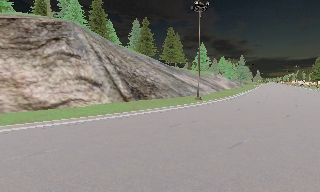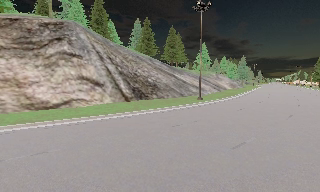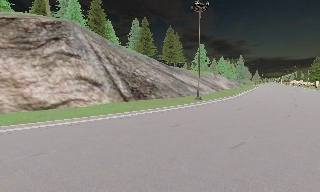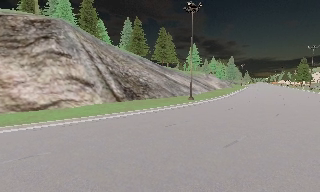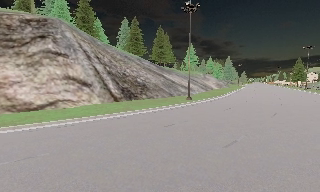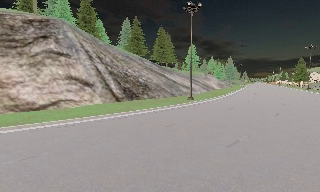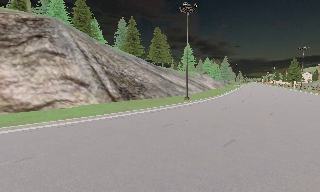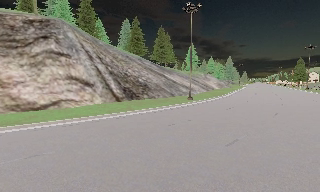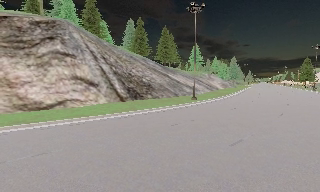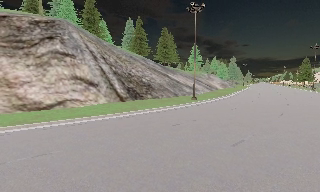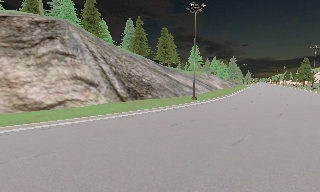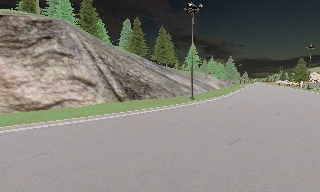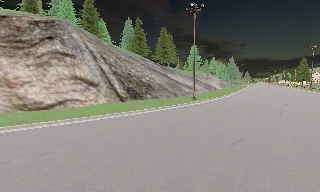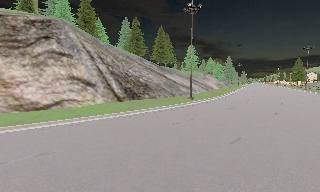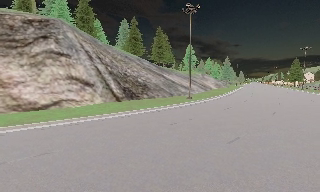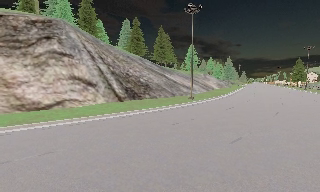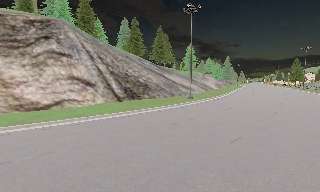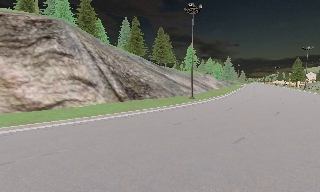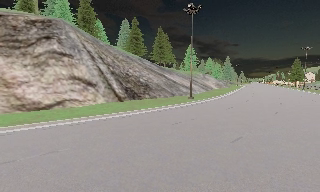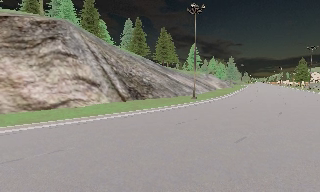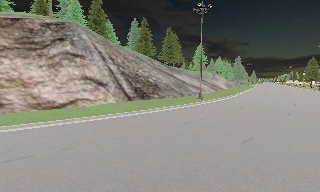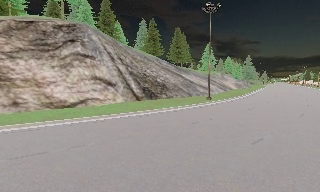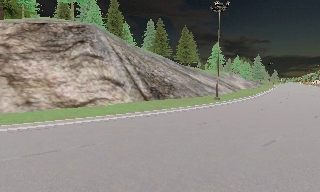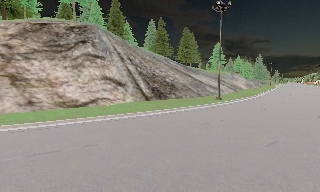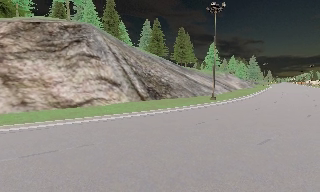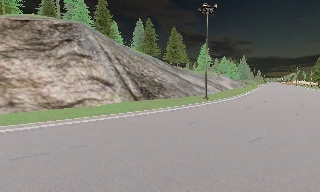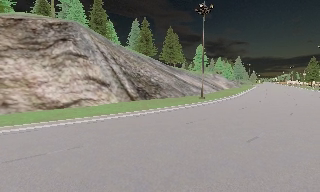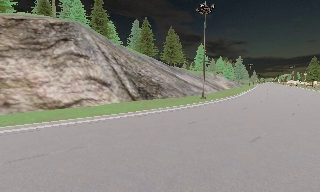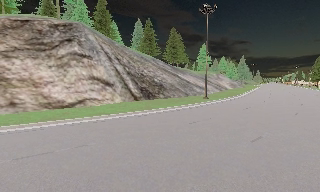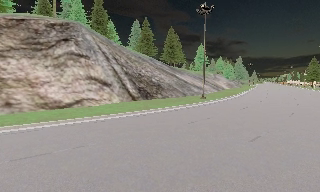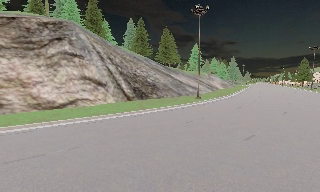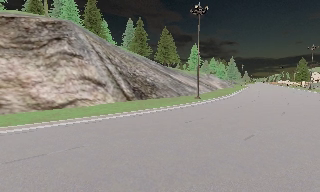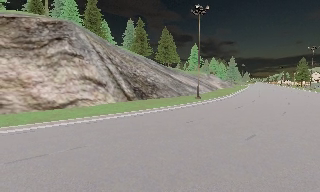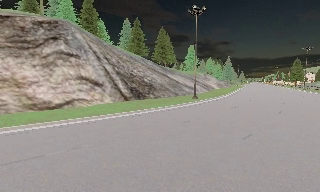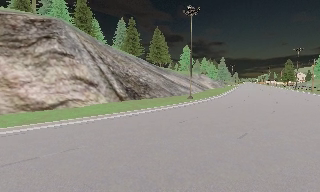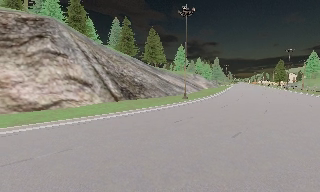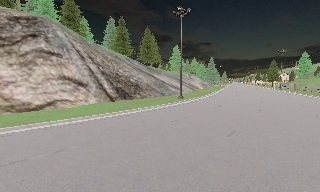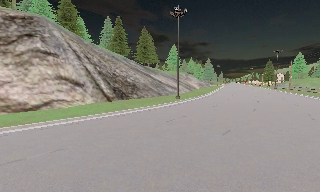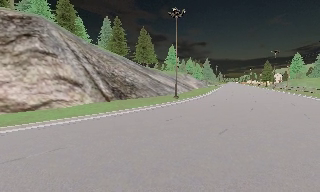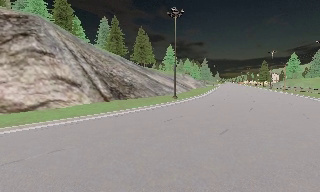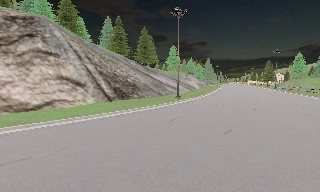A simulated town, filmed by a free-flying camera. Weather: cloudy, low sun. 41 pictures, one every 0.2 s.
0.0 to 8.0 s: The camera pans to its right, which is clockwise from overhead, by about 10 degrees. It travels to its left and backward, about 2 m.
The film runs backward here.
